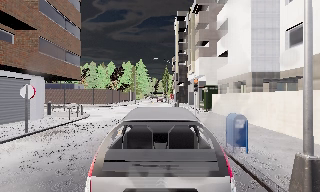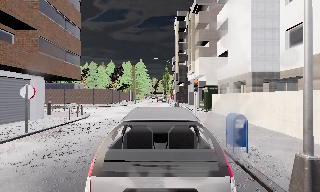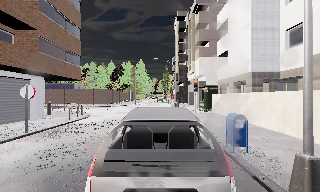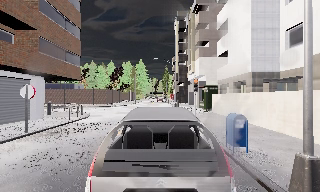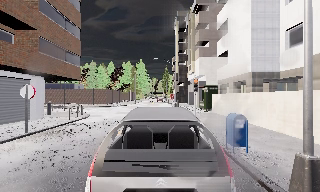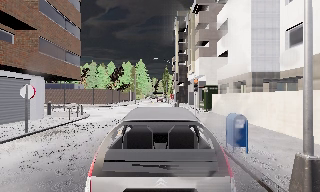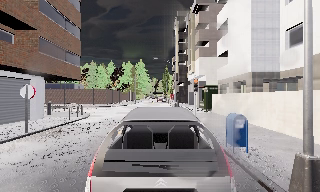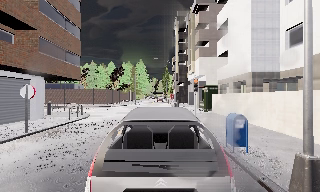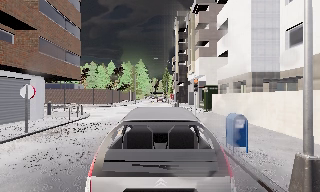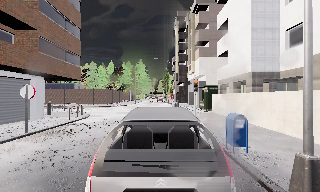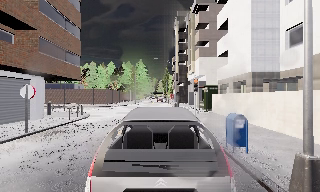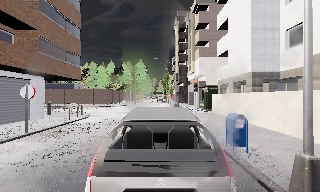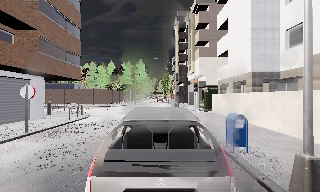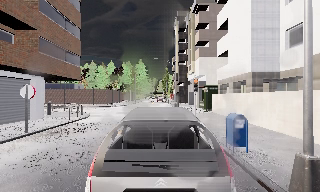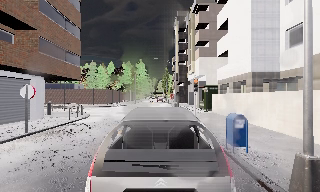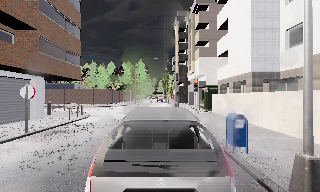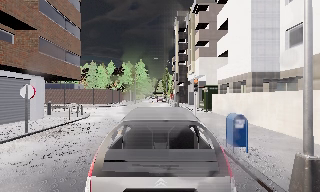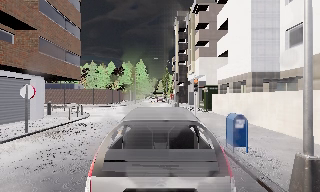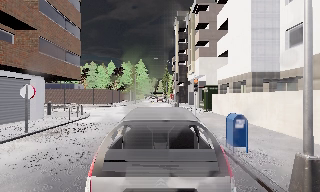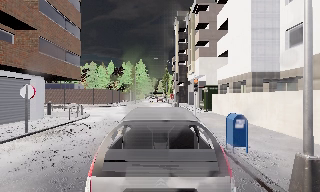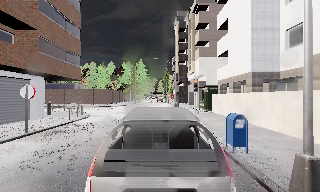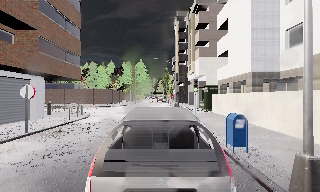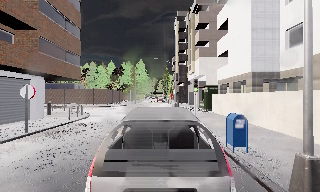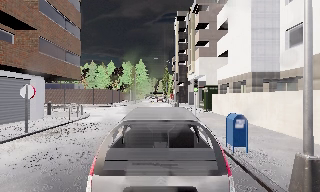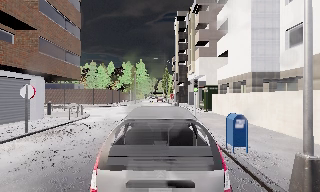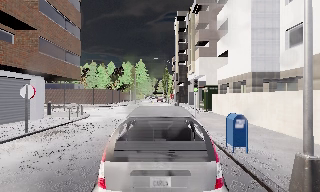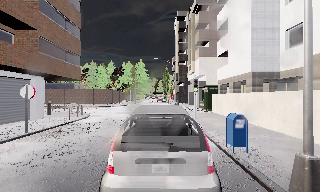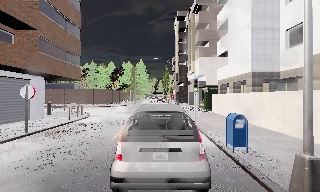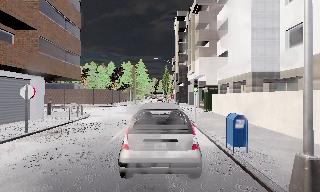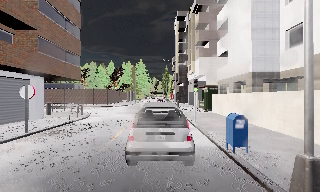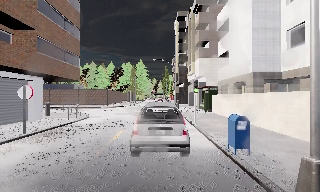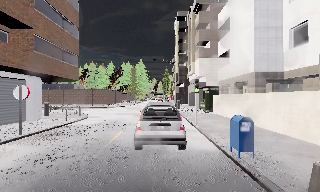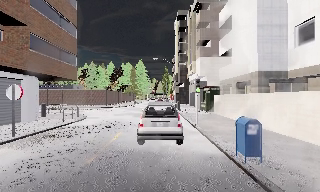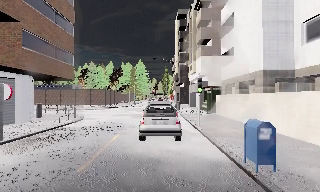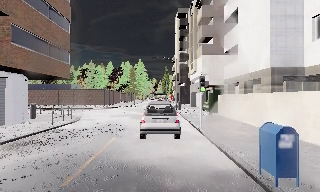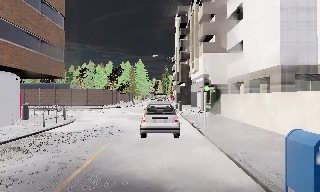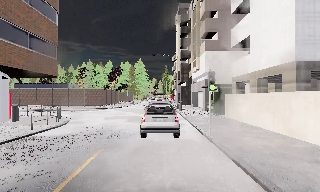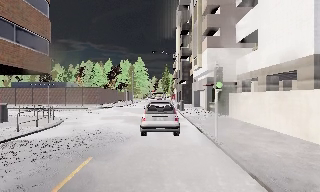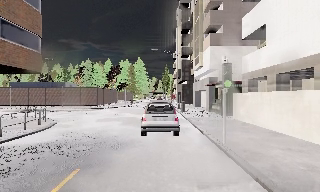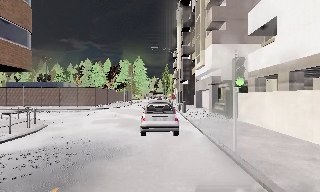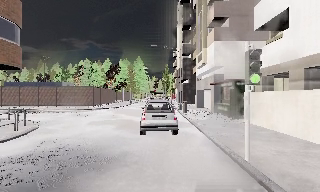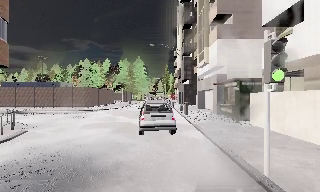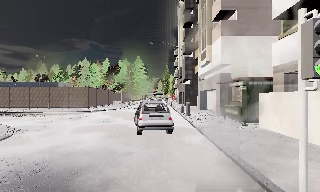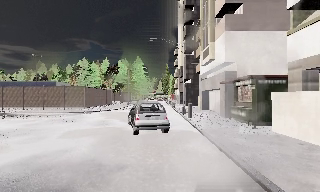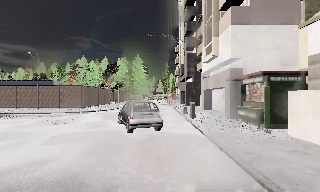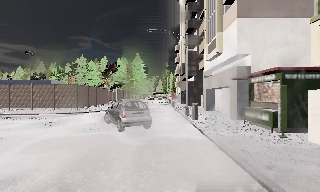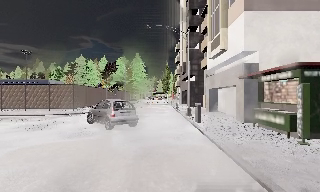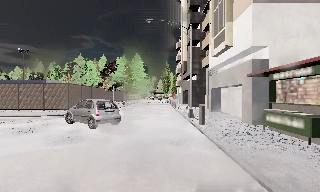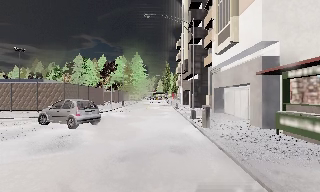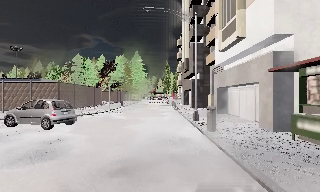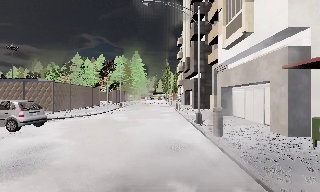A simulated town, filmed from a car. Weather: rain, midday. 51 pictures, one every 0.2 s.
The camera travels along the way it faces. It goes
forward.
0.0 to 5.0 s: The camera keeps its place and its aim.
5.0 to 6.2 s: The camera shifts only a little, or ends up much as it began.
6.2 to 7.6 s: The camera travels forward, about 4.5 m, so what stands in front looms larger. It gains speed.
7.6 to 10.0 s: The camera travels forward, about 11 m, so what stands in front looms larger.
The film runs forward here.
